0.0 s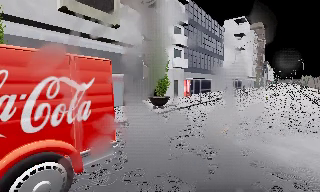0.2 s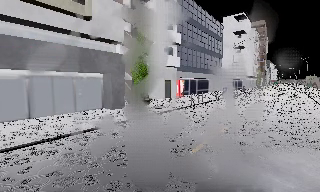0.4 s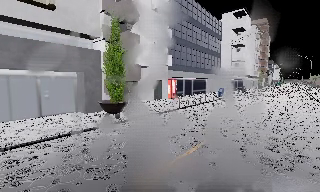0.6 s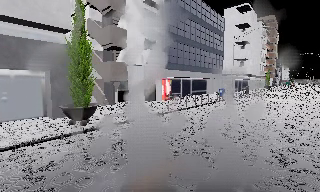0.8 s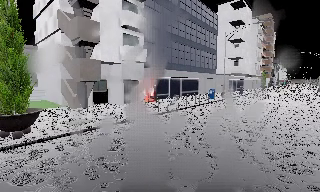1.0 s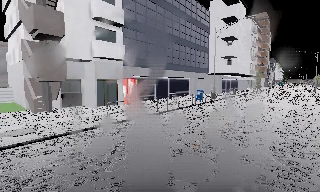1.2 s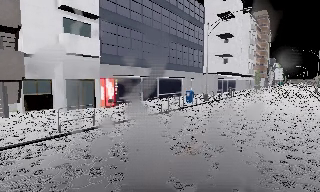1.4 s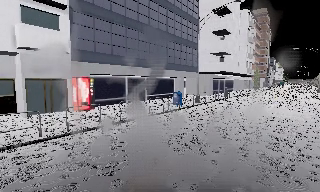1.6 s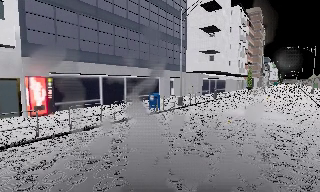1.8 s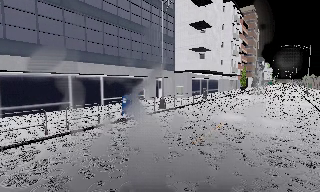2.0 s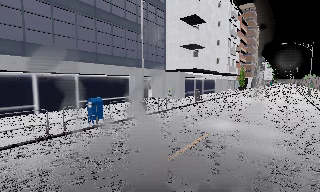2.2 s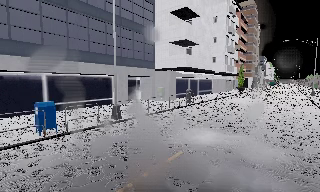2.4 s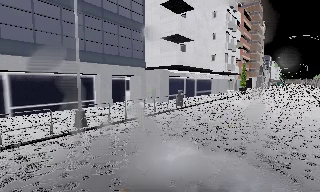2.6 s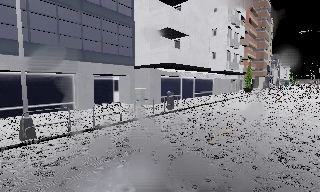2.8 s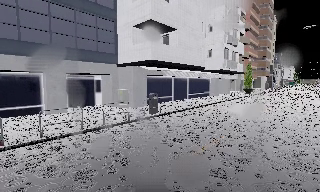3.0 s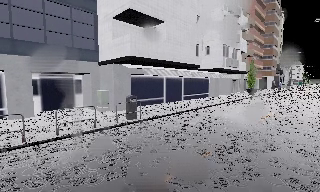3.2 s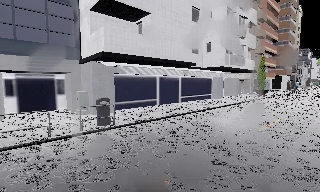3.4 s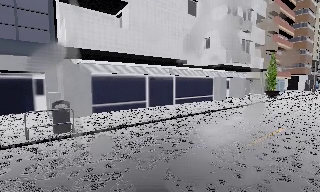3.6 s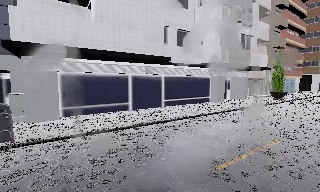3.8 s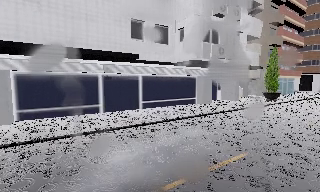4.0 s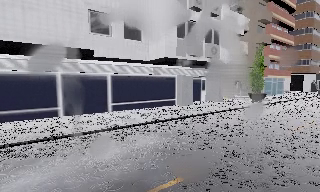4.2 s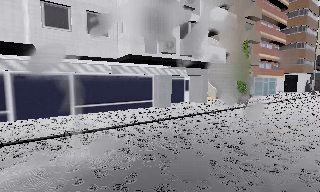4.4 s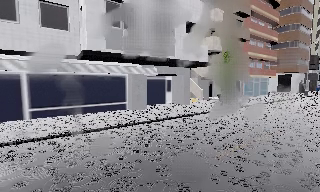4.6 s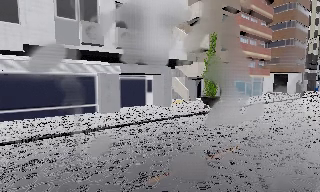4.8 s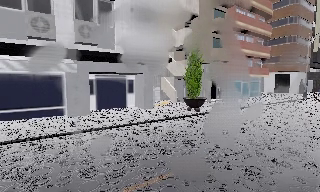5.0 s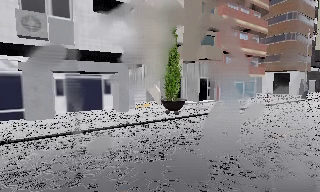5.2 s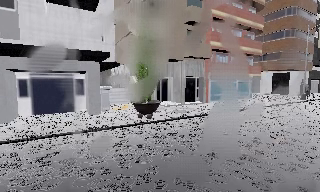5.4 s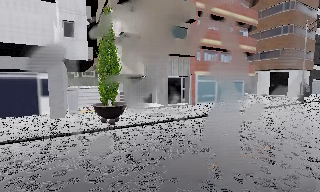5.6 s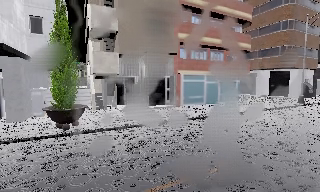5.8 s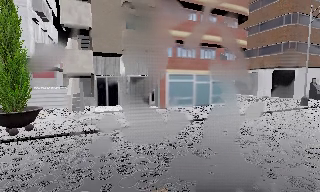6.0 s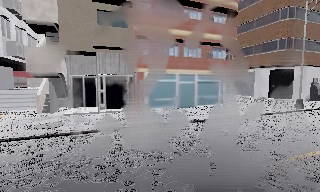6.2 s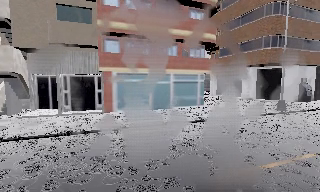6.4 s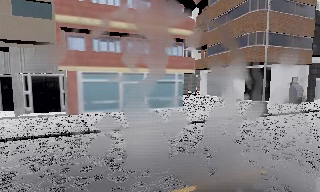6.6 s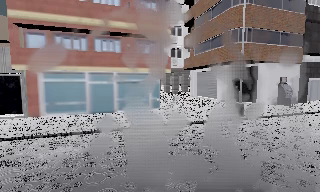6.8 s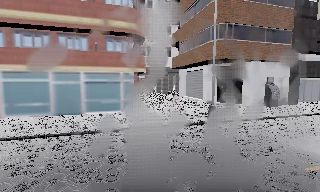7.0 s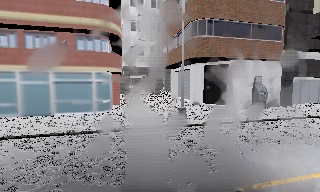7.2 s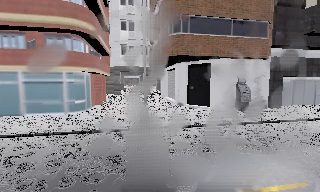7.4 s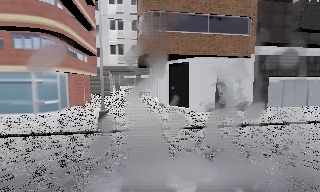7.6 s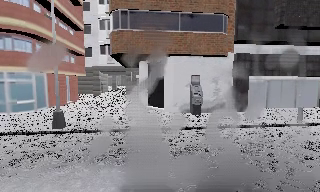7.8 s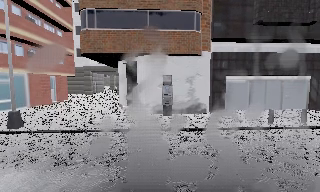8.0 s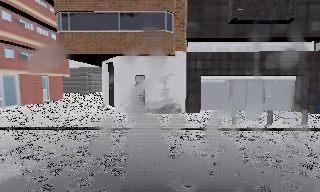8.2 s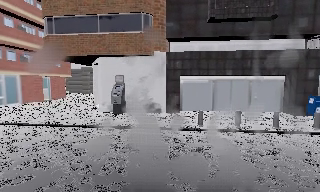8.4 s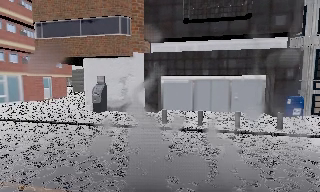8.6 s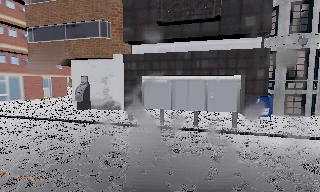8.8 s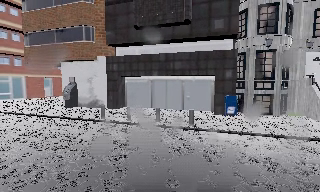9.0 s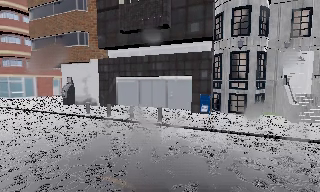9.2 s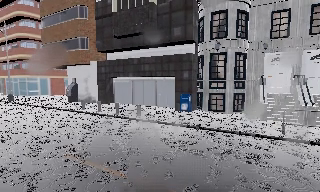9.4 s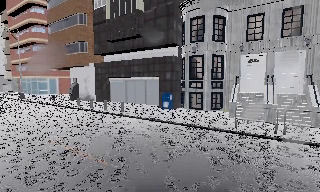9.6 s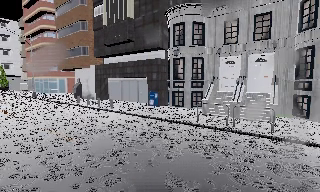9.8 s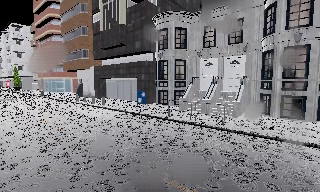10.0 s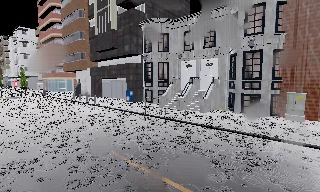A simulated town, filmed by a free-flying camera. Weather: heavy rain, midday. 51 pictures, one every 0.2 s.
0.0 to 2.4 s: The camera travels forward and to its right, about 25 m, so what stands in front looms larger.
2.4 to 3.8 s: The camera pans to its left, which is counterclockwise from overhead, by about 15 degrees. It travels to its right and forward, about 14 m, so close, fixed things drift to the left.
3.8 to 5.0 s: The camera travels to its right and forward, about 12 m, so close, fixed things drift to the left.
5.0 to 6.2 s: The camera pans to its left, which is counterclockwise from overhead, by about 10 degrees. It travels to its right and forward, about 12 m, so close, fixed things drift to the left.
6.2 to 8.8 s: The camera pans to its left, which is counterclockwise from overhead, by about 40 degrees. It travels to its right, about 25 m, so close, fixed things drift to the left.
8.8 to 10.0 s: The camera pans to its left, which is counterclockwise from overhead, by about 25 degrees. It travels to its right and backward, about 12 m, so close, fixed things drift to the left.
The film runs forward here.
